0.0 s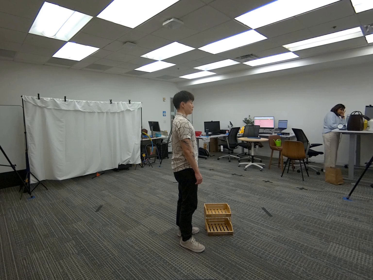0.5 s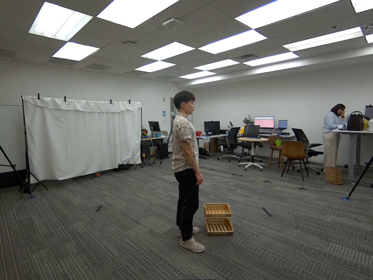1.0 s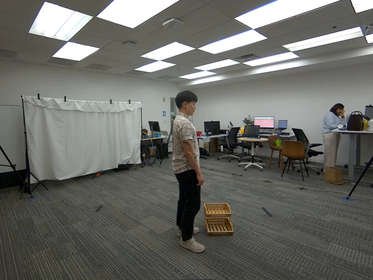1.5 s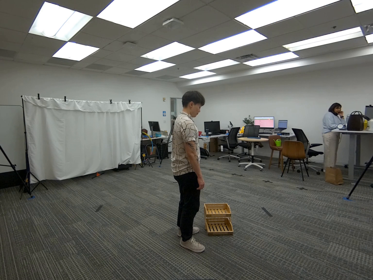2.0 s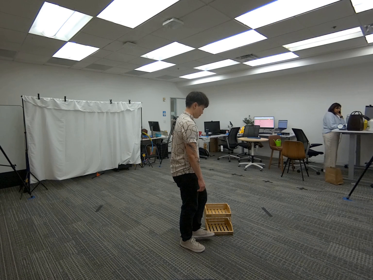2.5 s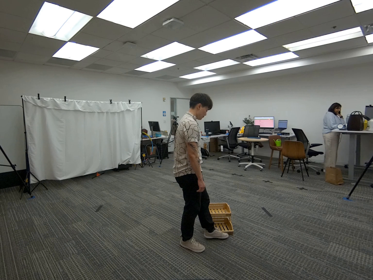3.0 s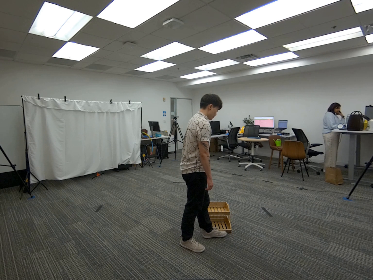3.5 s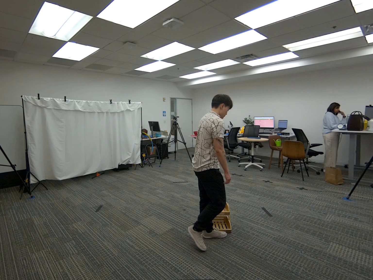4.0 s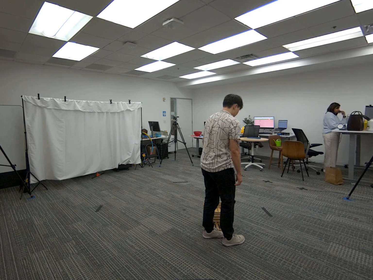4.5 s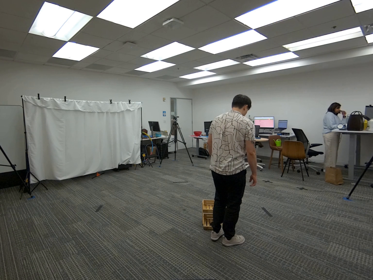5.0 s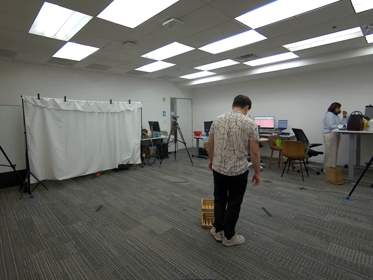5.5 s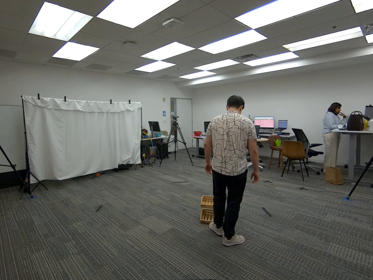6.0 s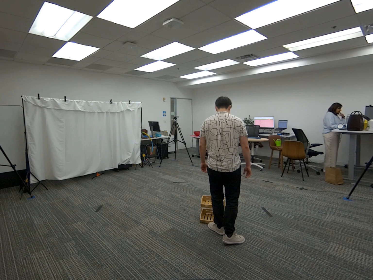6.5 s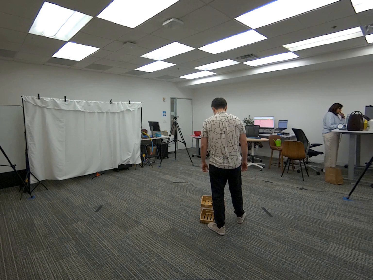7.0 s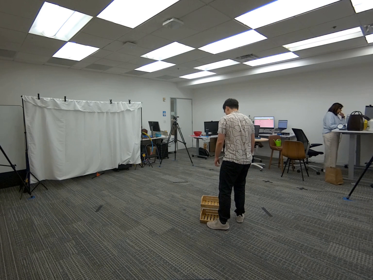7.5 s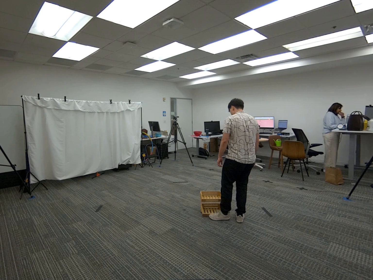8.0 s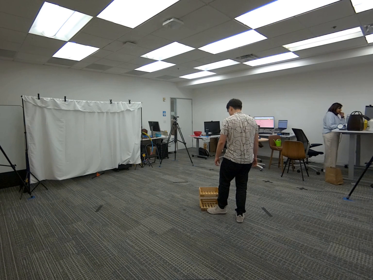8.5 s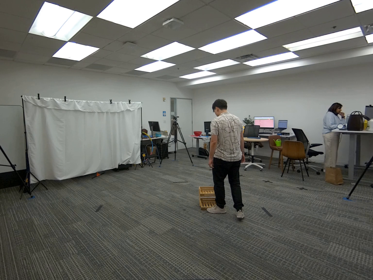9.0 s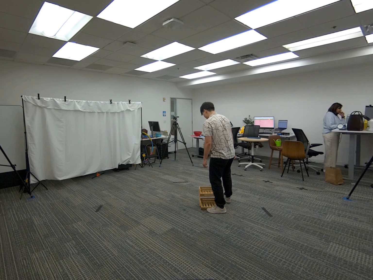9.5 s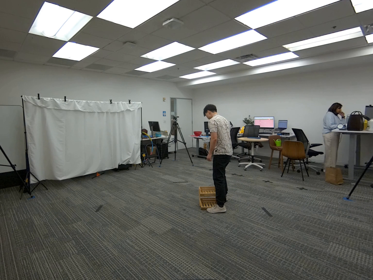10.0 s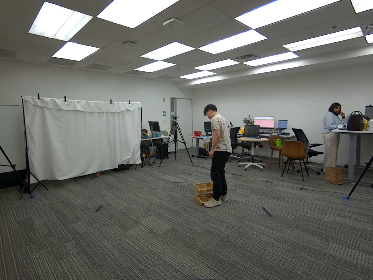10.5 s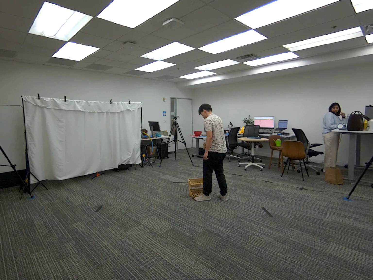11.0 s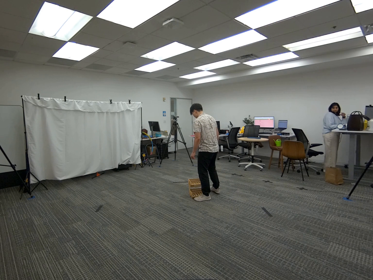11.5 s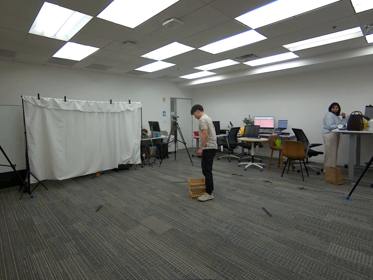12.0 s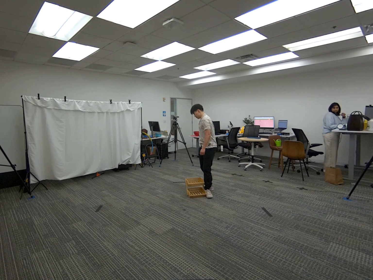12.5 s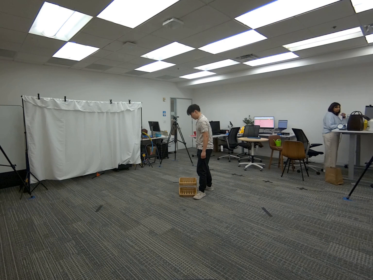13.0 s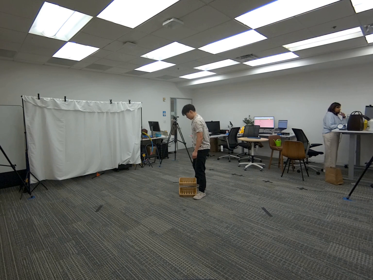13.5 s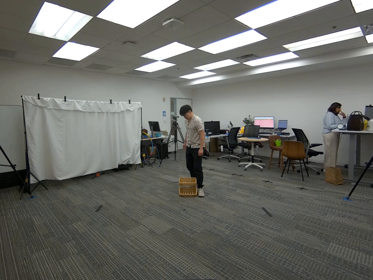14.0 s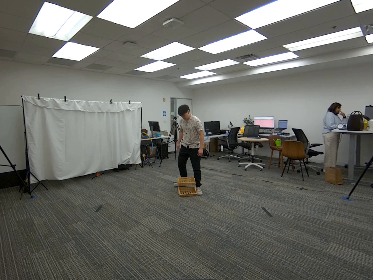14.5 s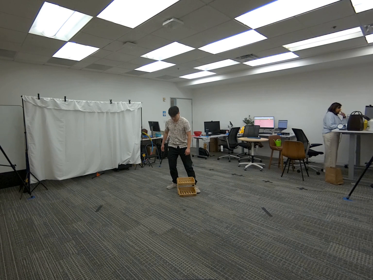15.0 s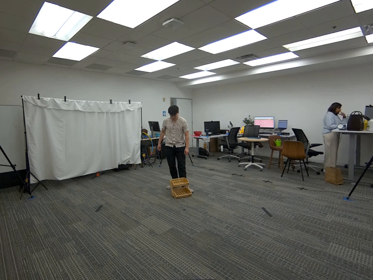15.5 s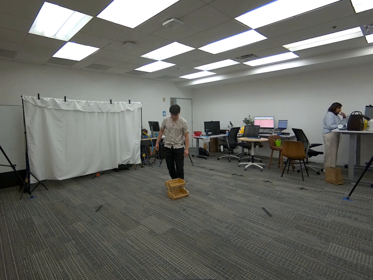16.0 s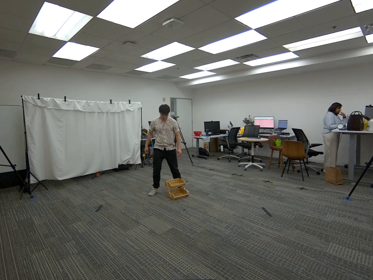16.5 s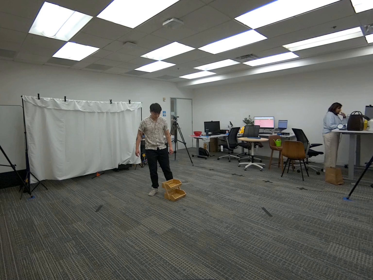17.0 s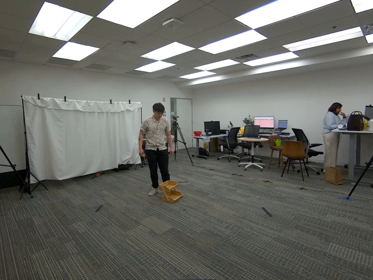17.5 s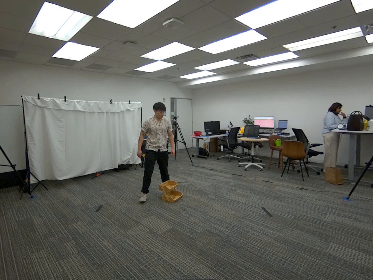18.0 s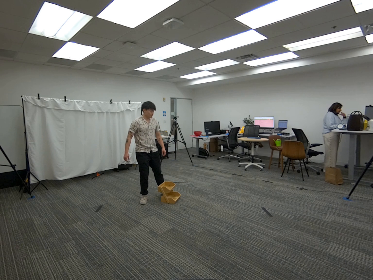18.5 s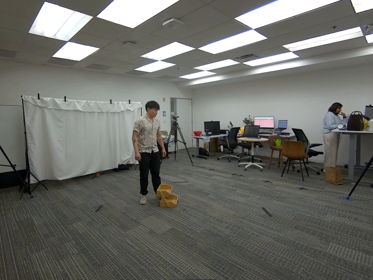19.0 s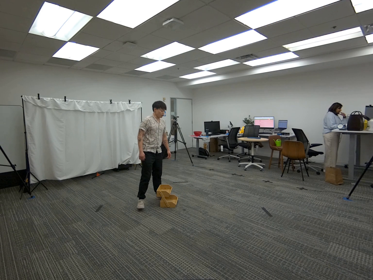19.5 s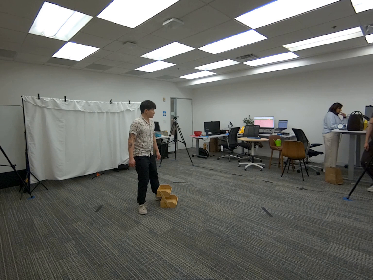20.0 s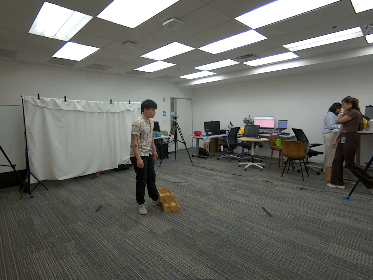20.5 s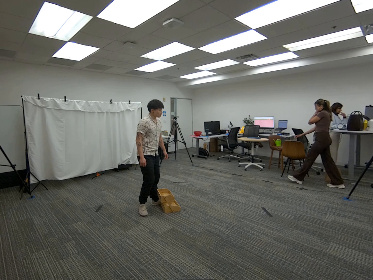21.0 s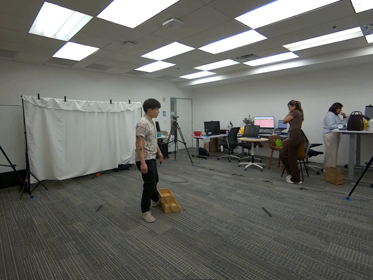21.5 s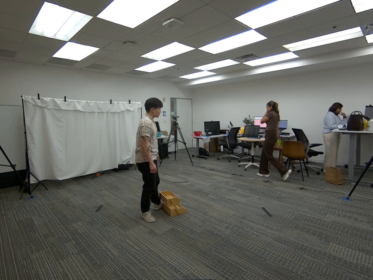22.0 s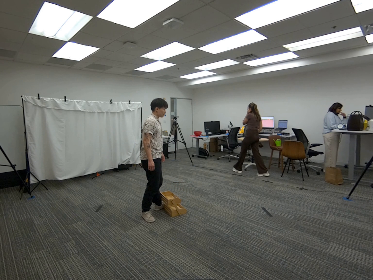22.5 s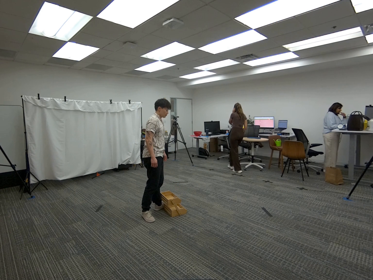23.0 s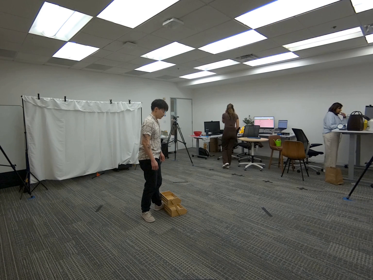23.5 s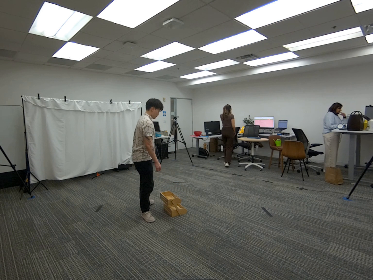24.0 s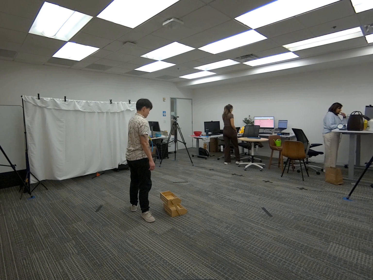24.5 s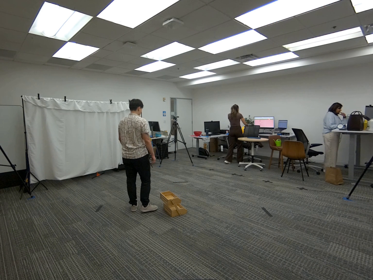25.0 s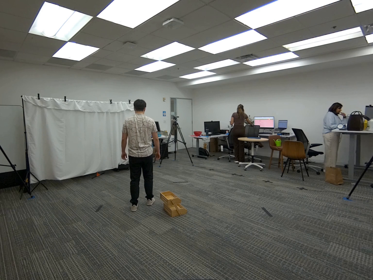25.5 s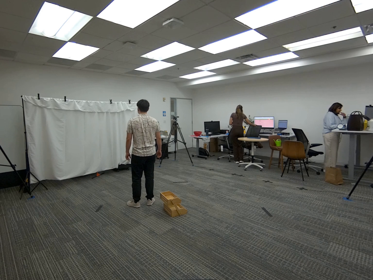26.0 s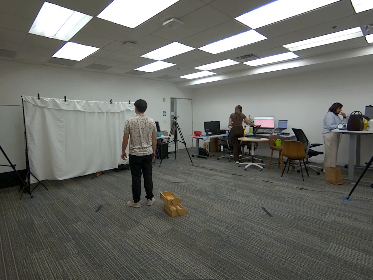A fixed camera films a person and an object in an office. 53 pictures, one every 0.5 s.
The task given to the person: Walk over to the wooden crate. Use your left foot to push the wooden crate around the bounding area until end of sequence.
